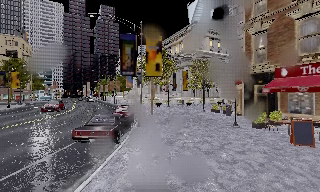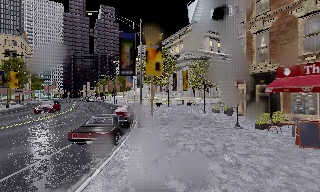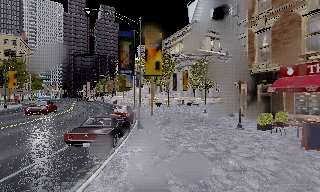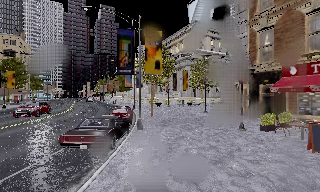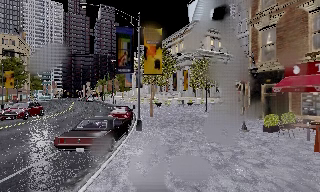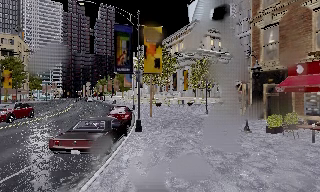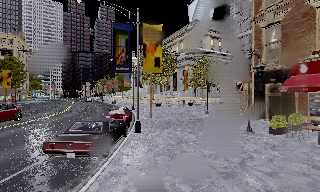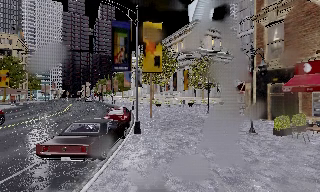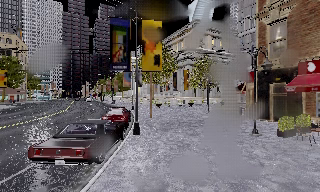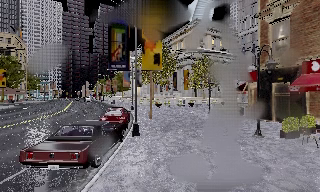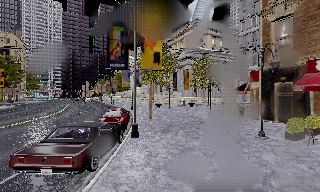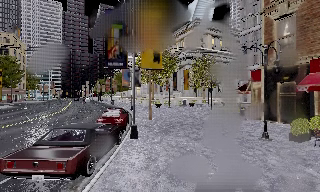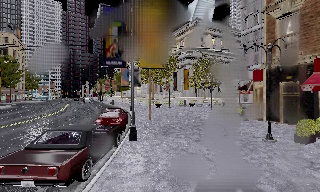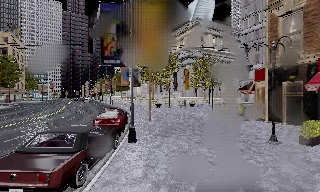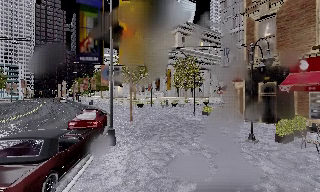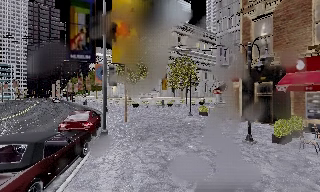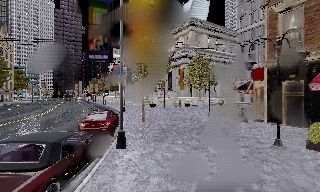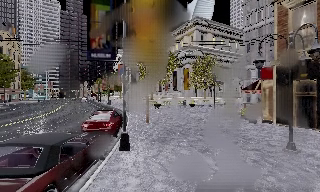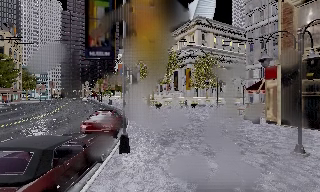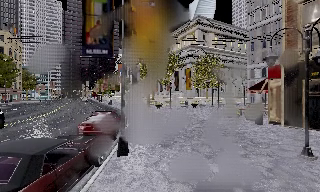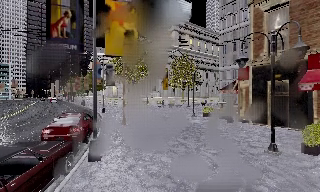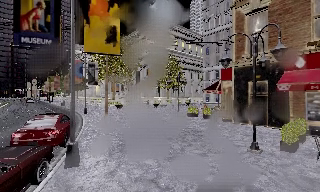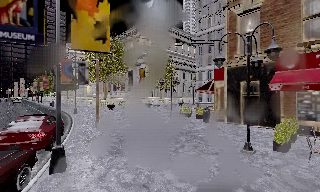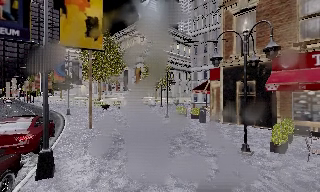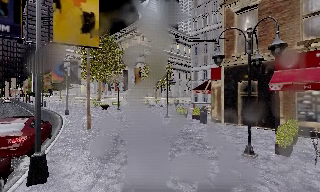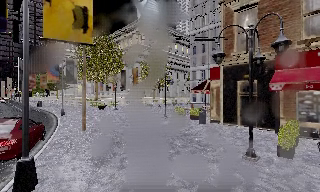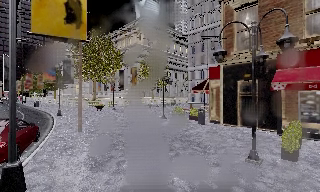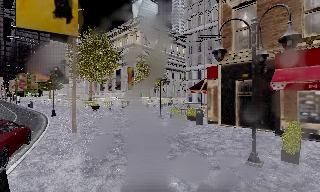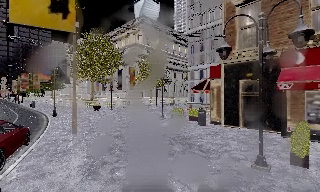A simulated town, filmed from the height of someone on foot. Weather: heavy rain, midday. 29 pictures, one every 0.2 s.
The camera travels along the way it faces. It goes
forward.
0.0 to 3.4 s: The camera travels forward, about 5 m, so what stands in front looms larger.
3.4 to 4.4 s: The camera pans to its right, which is clockwise from overhead, by about 15 degrees. It travels forward, about 1 m, so what stands in front looms larger.
4.4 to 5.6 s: The camera travels forward, about 1.5 m, so what stands in front looms larger.
The film runs forward here.
